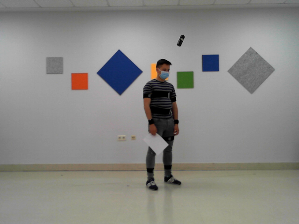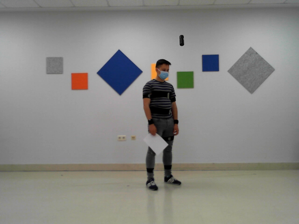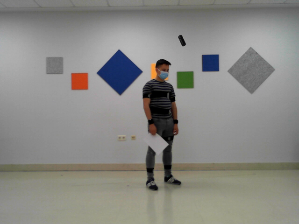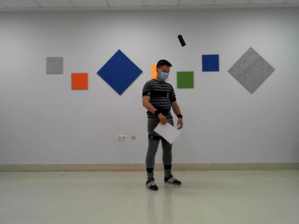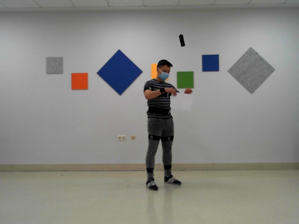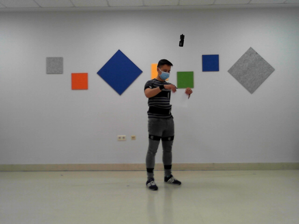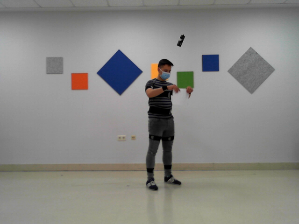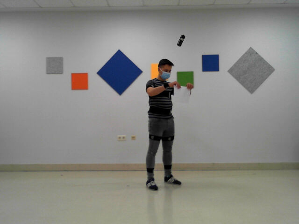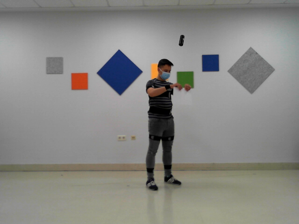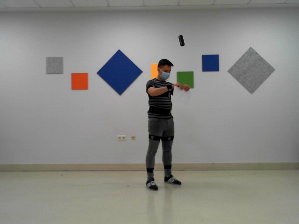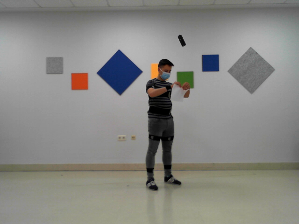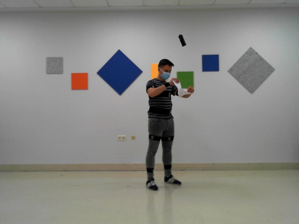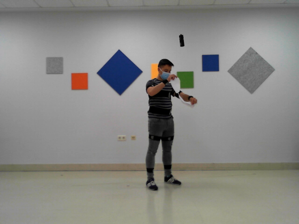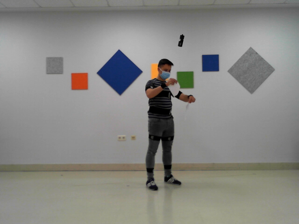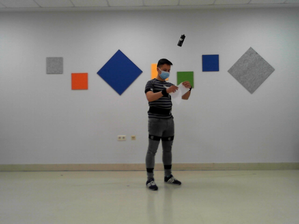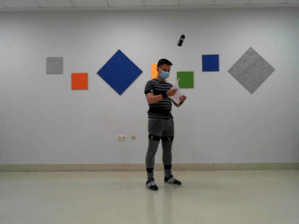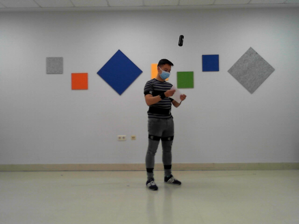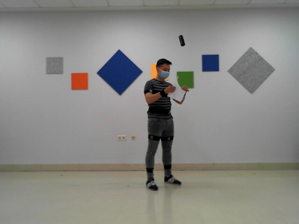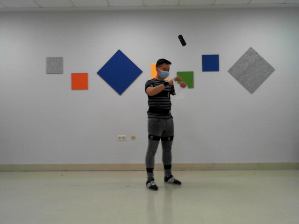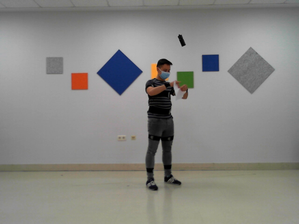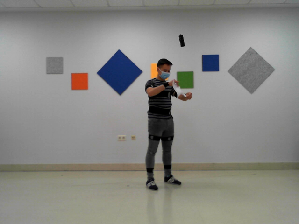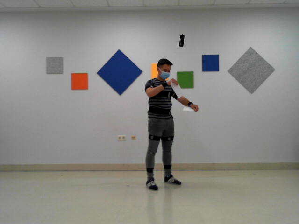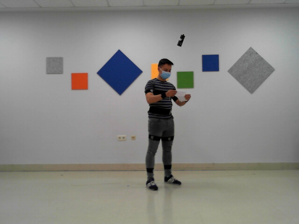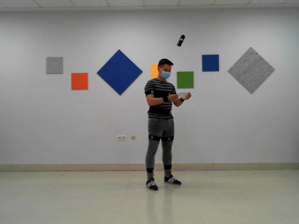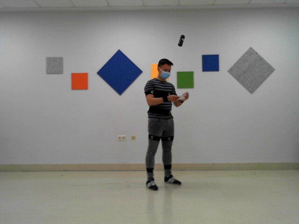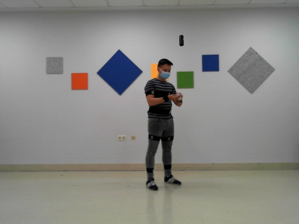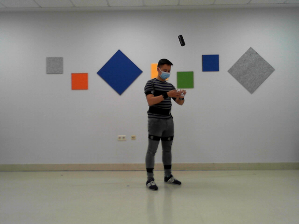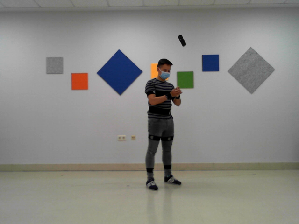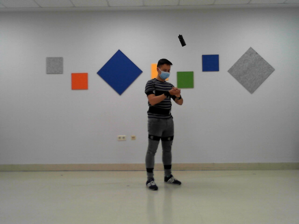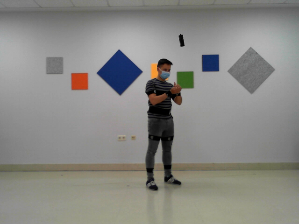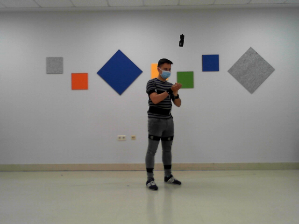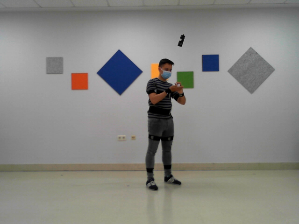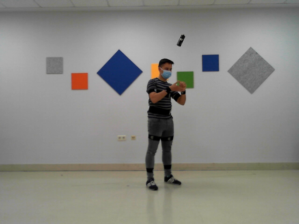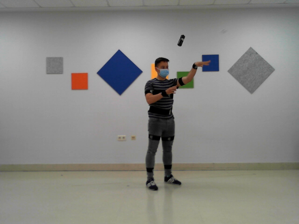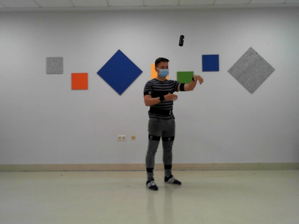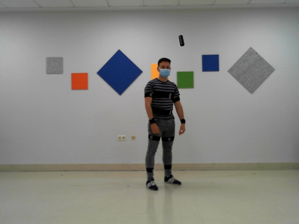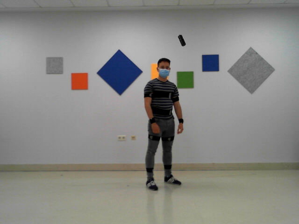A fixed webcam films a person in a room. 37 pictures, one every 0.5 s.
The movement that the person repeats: Tear a paper in 4 pieces, make a ball and throw it.
